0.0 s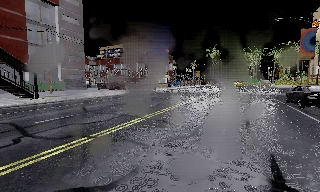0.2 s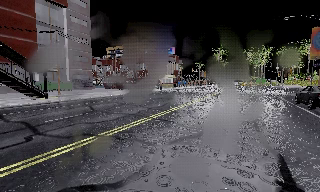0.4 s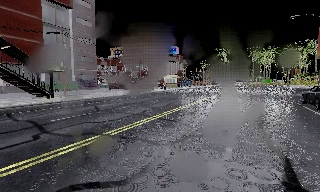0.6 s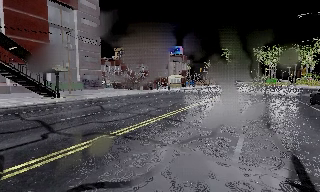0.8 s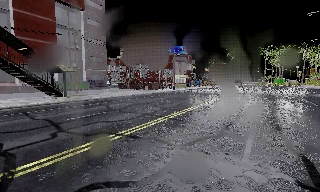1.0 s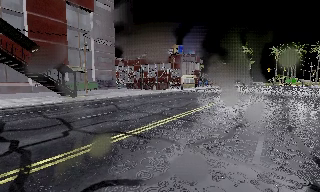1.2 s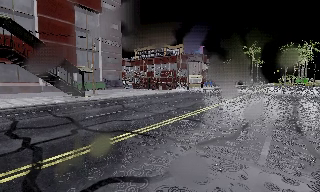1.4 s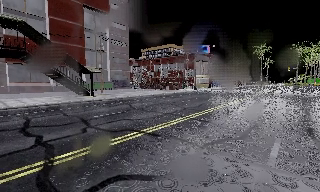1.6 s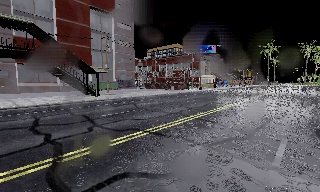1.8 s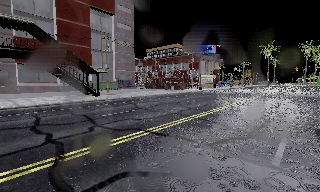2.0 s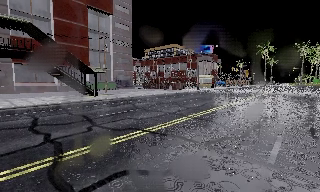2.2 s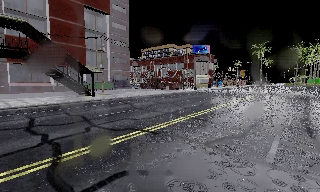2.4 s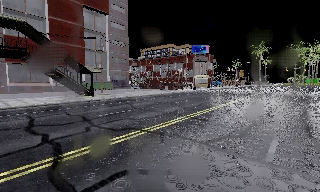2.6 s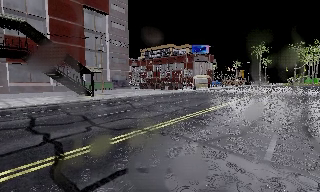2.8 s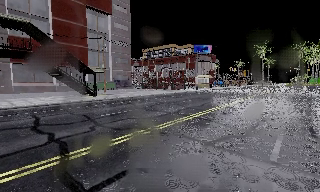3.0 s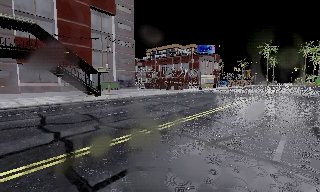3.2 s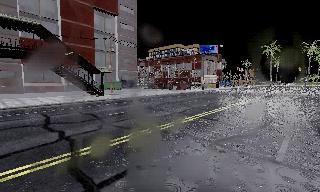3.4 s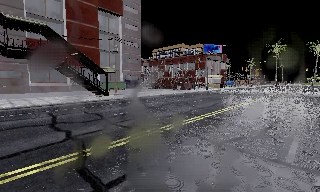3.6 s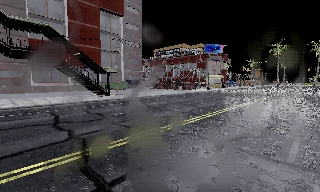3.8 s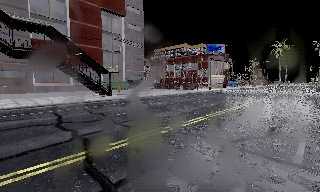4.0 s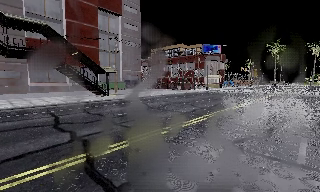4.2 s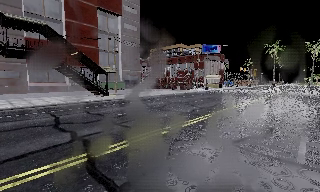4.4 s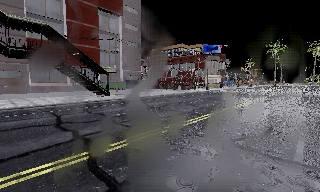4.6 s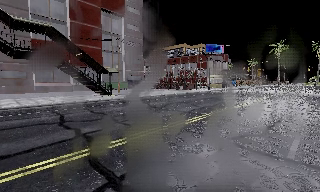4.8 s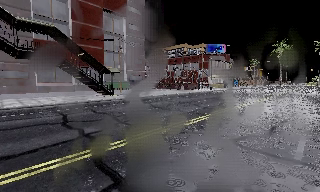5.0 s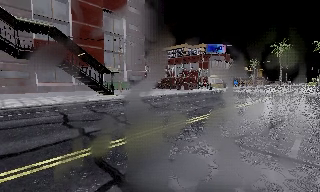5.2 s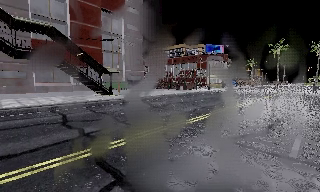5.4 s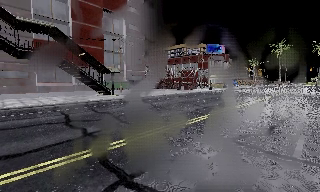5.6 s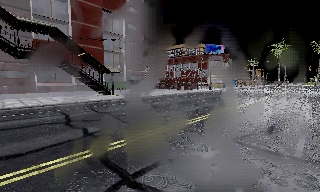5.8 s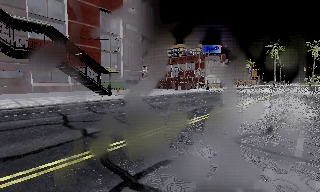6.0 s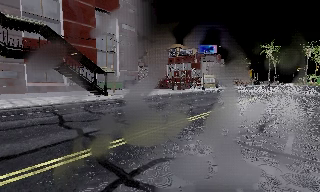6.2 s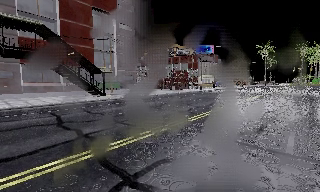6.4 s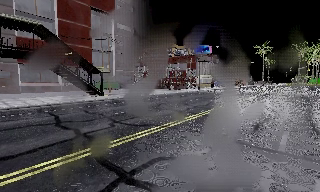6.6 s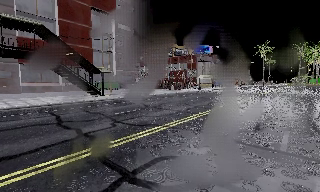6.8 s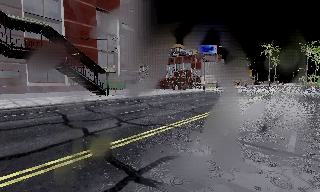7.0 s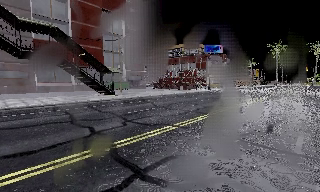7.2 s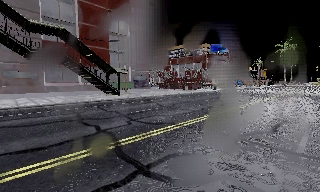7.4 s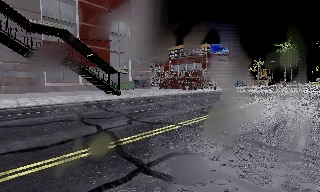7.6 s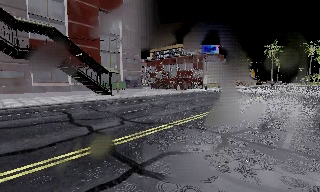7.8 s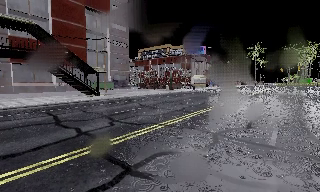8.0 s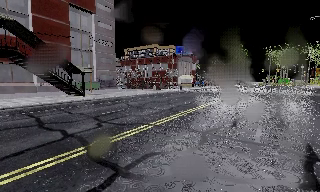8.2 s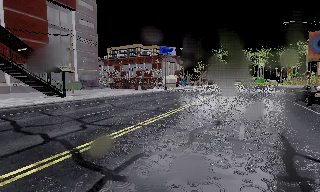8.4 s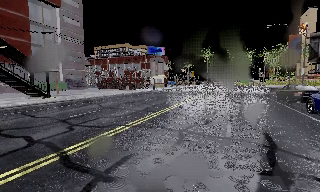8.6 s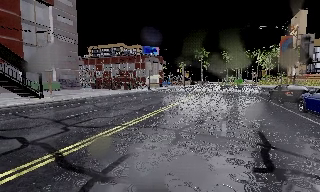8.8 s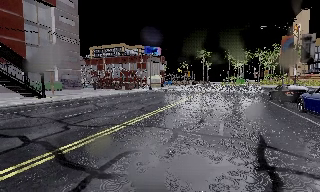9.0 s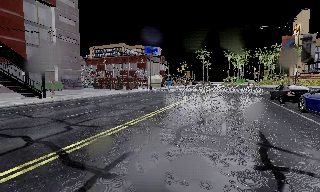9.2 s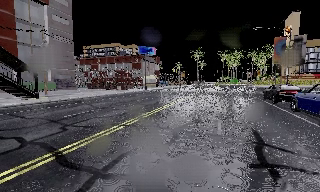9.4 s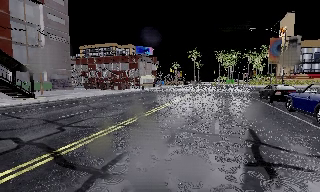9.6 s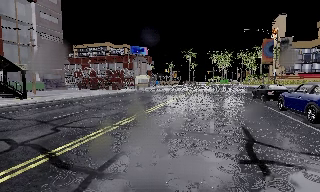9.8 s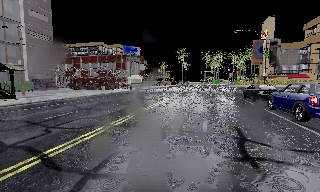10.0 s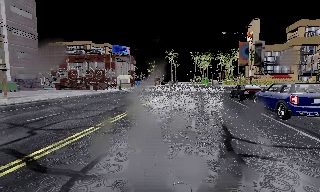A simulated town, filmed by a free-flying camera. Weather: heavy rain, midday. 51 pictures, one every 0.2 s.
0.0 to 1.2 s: The camera swings to its left by about 10 degrees, and the scene slides to the right.
1.2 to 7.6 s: The camera travels backward and to its left, about 1.5 m, so what stands in front gets smaller.
7.6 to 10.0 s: The camera pans to its right, which is clockwise from overhead, by about 30 degrees.
The film runs backward here.
